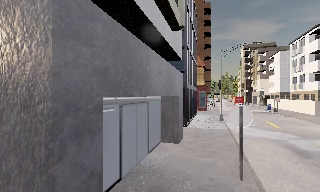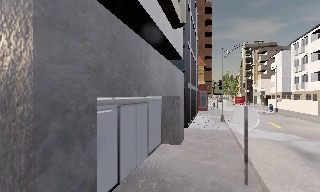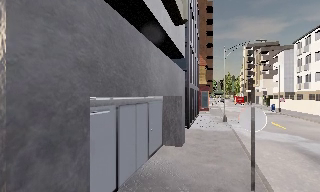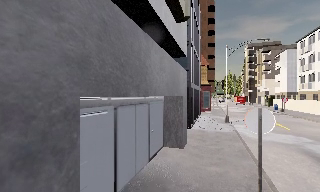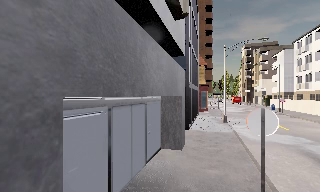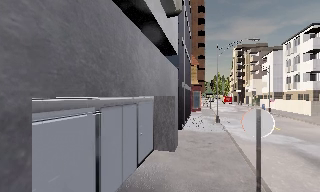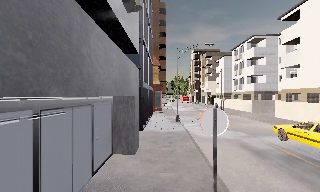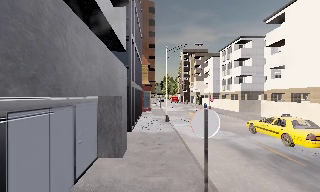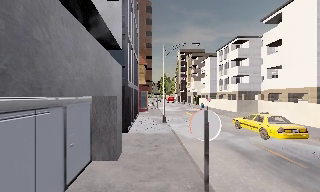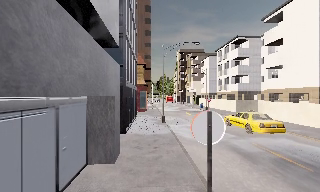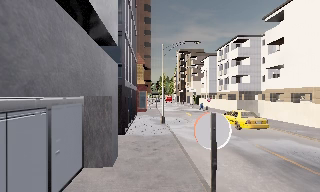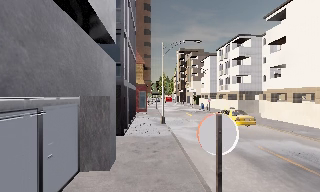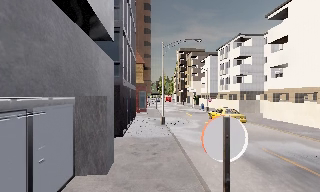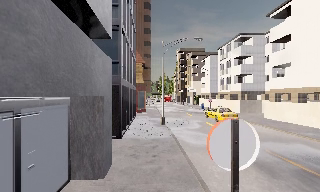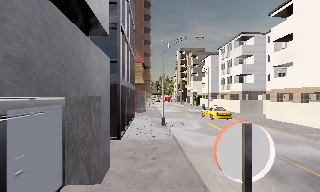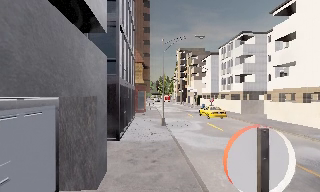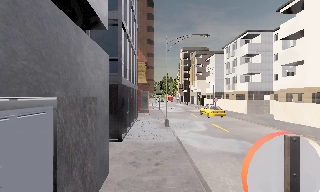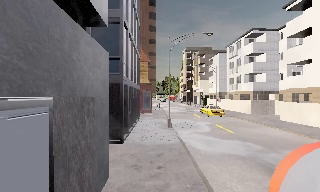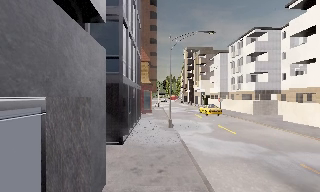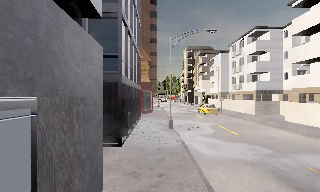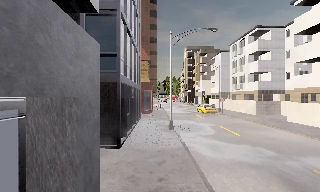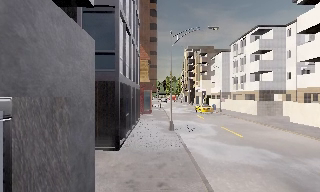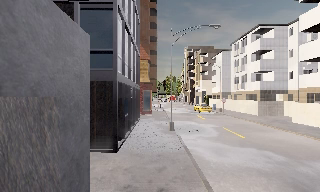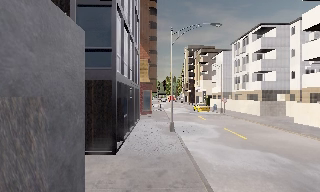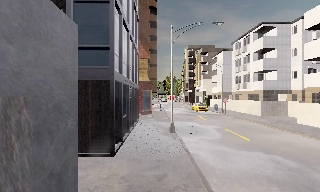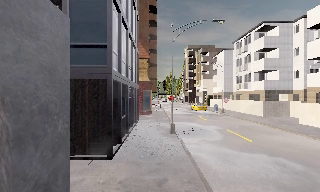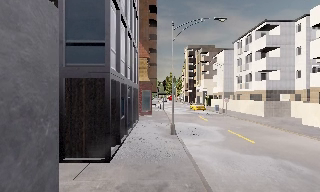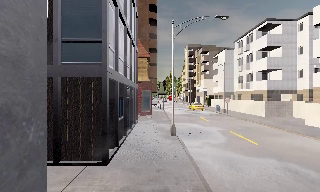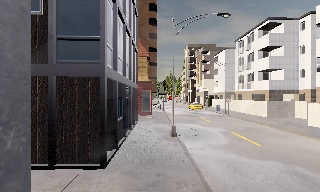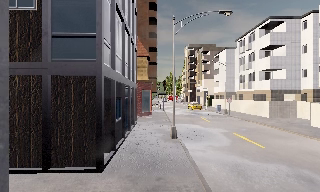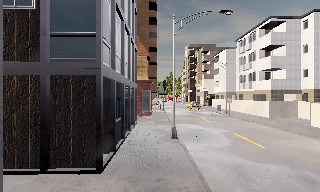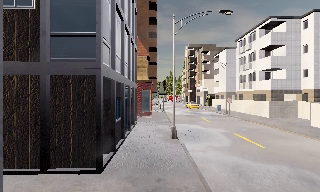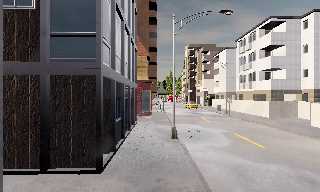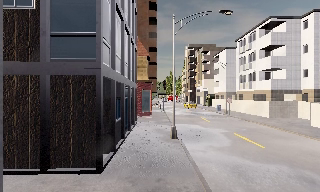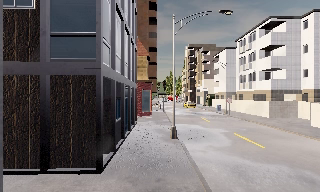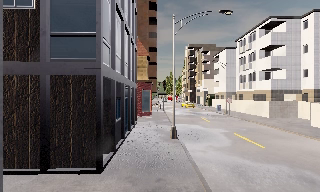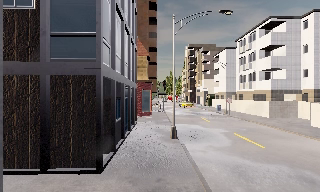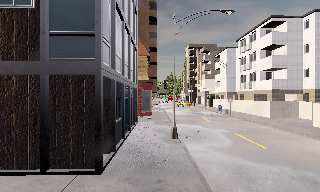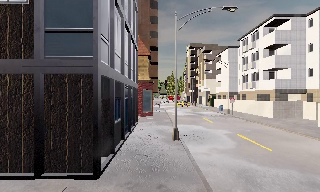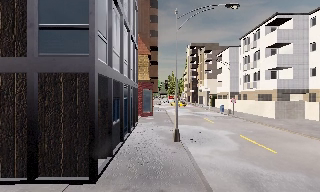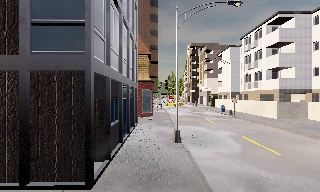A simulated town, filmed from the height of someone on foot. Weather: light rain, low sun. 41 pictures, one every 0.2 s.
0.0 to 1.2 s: The scene slides to the left, as the camera pans about 15 degrees to its right. It travels forward, about 1.5 m, so what stands in front looms larger.
1.2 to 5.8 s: The camera travels forward, about 6 m, so what stands in front looms larger.
5.8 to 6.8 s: The camera keeps its place and its aim.
6.8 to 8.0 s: The camera travels forward, about 1 m, so what stands in front looms larger. It gains speed.
The film runs forward here.
